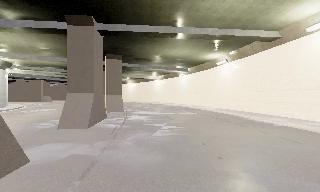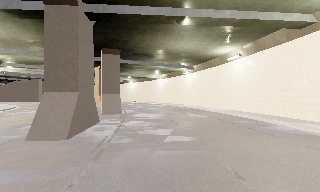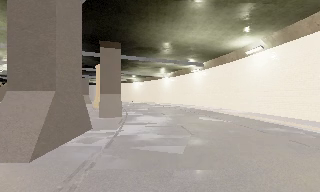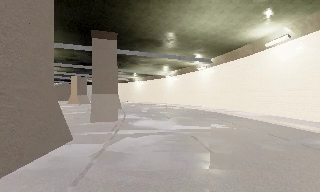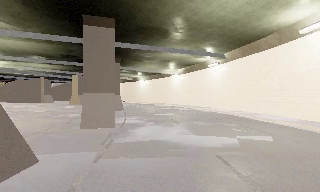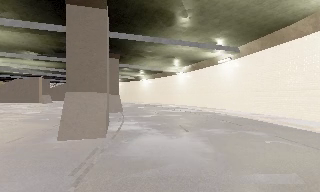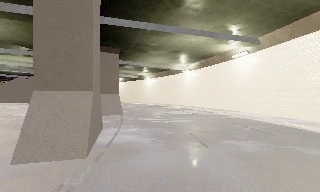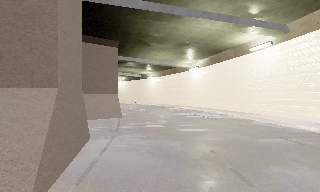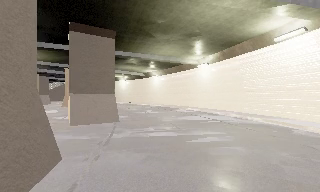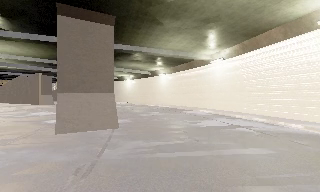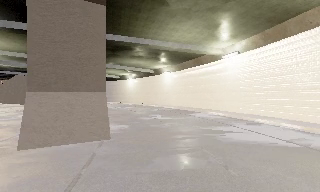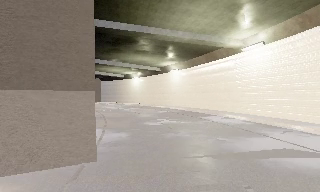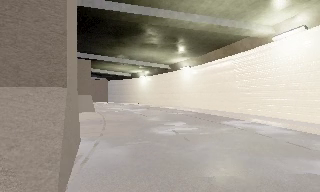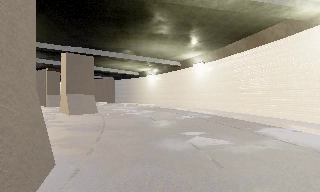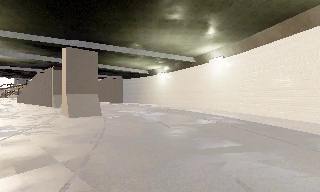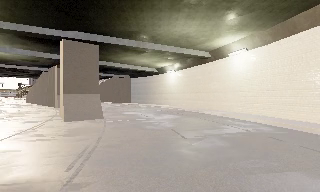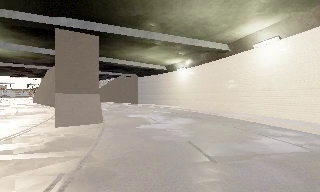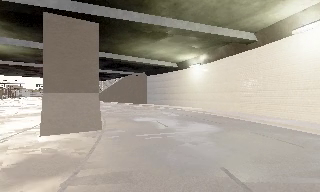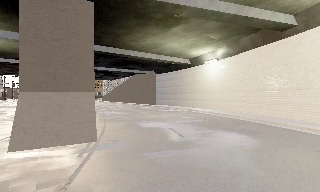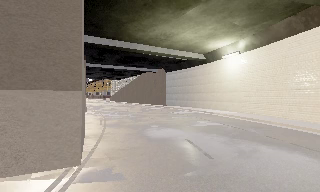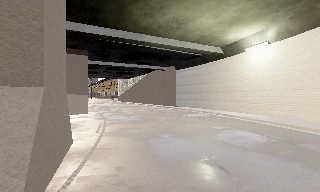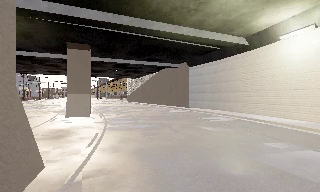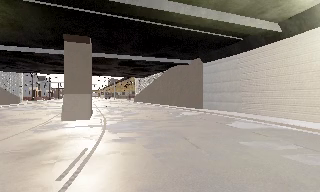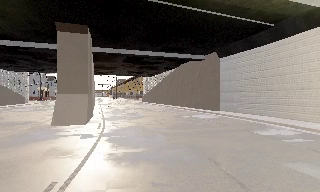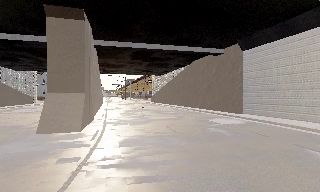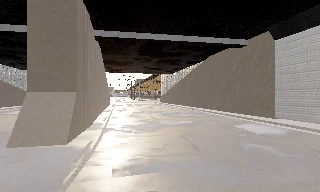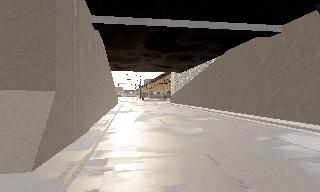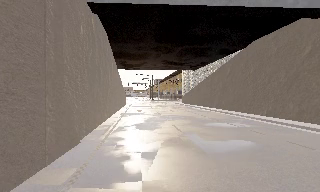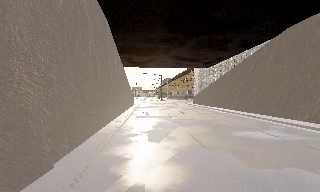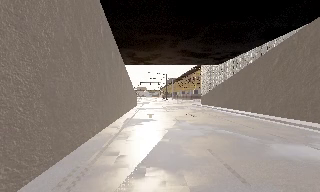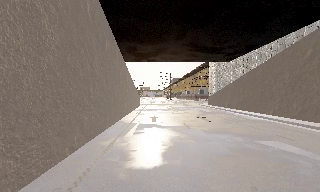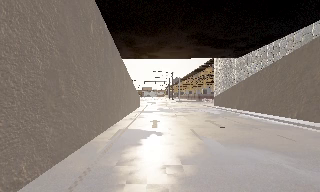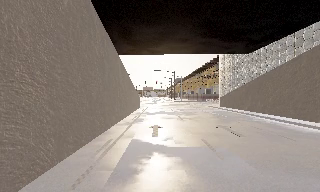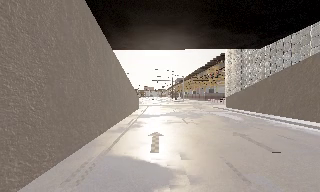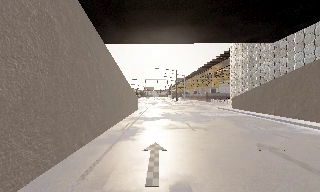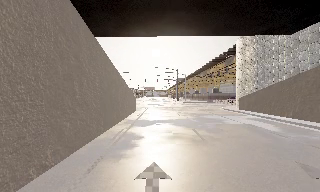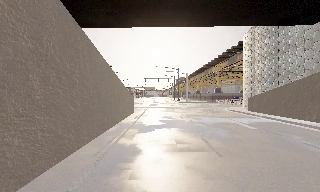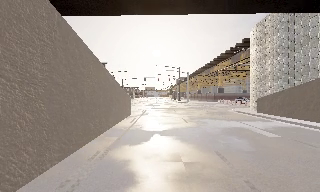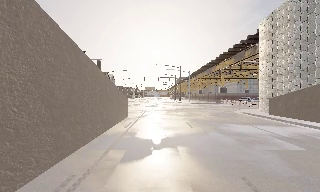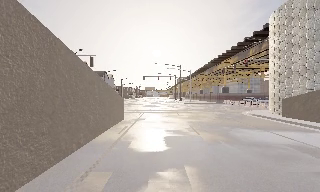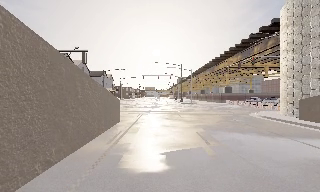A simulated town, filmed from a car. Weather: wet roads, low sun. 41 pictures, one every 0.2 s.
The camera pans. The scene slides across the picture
to the right.
The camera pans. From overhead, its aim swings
counterclockwise.
0.0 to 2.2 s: The scene slides to the right, as the camera pans about 15 degrees to its left. It travels forward, about 25 m, so what stands in front looms larger.
2.2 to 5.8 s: The scene slides to the right, as the camera pans about 55 degrees to its left. It travels forward, about 40 m.
5.8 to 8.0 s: The camera travels forward, about 19 m, so what stands in front looms larger.
The film runs forward here.
